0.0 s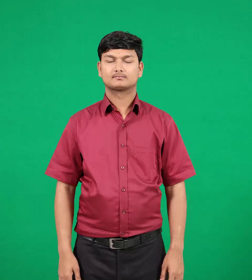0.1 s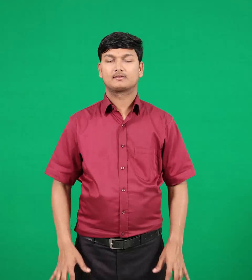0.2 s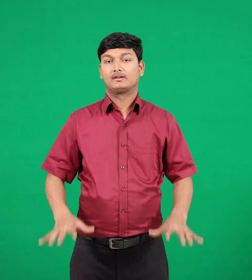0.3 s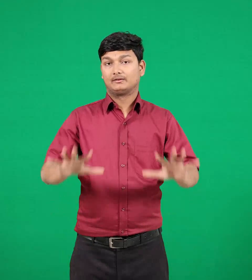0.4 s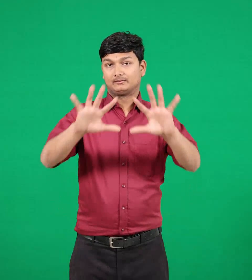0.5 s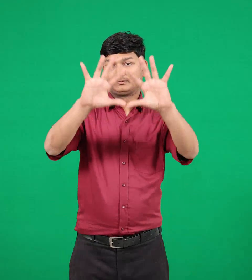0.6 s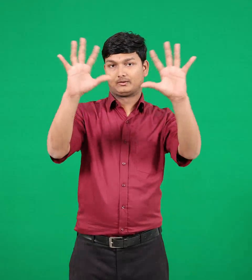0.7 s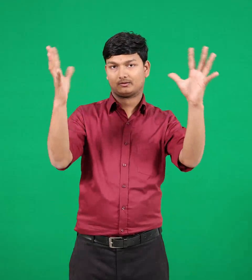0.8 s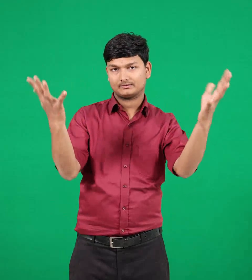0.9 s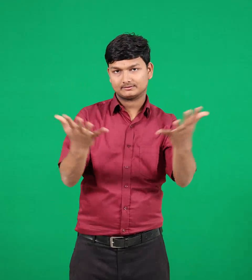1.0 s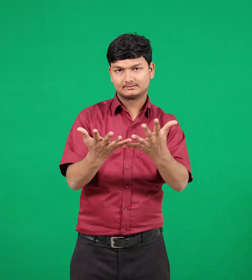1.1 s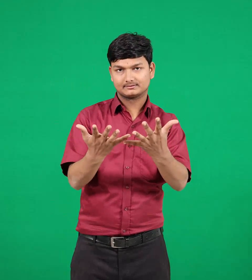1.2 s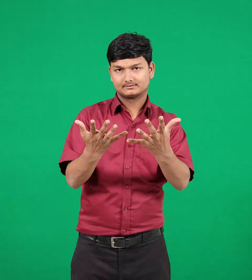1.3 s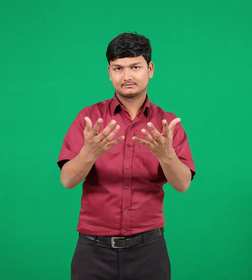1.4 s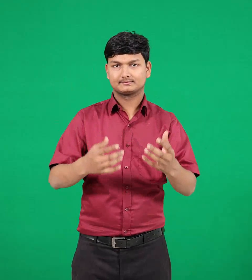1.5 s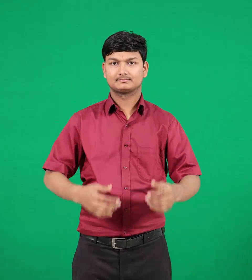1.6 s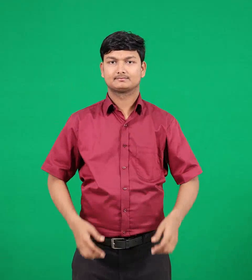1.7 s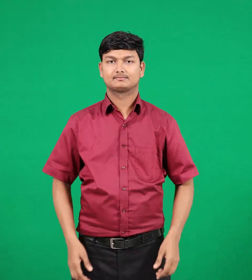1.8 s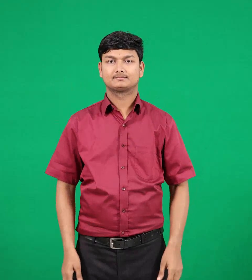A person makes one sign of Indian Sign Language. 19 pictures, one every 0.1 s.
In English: world & universe
